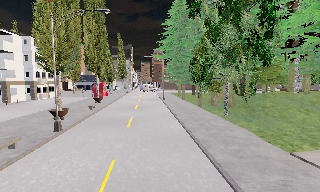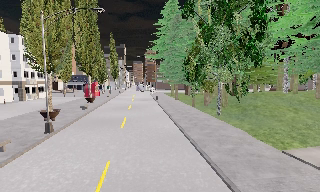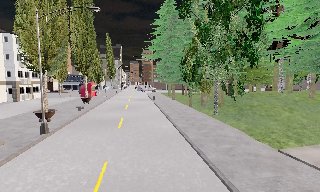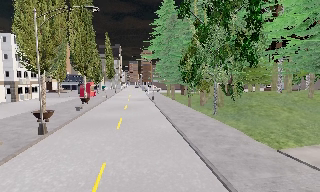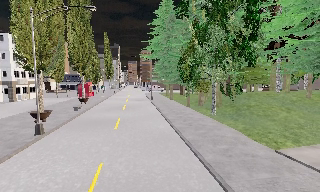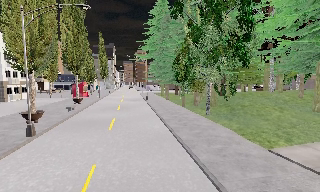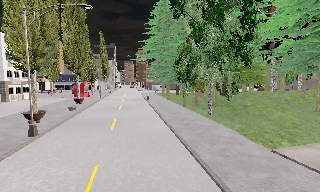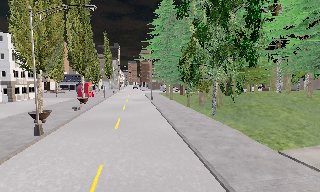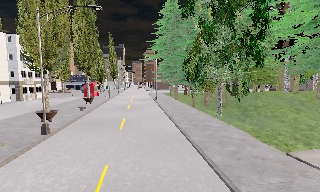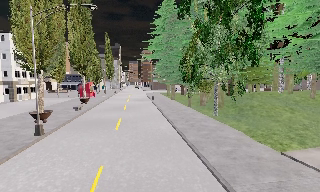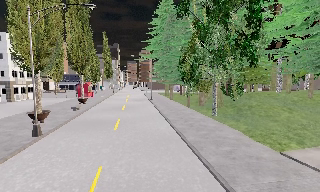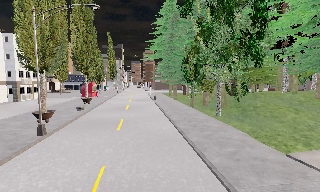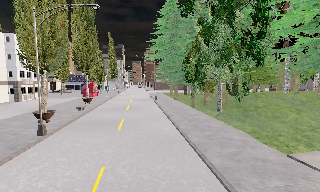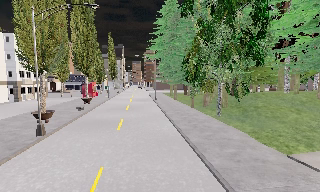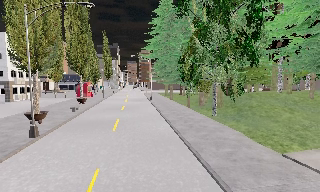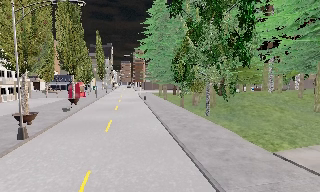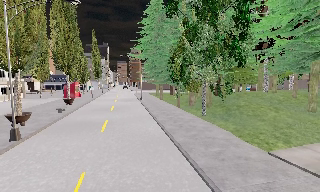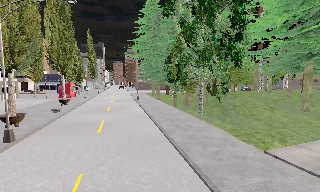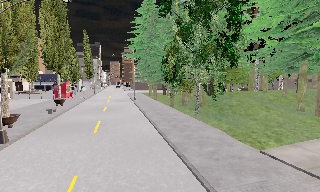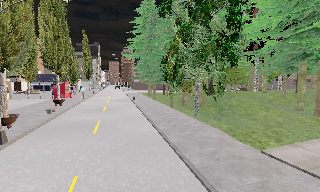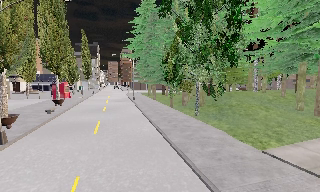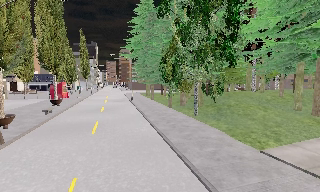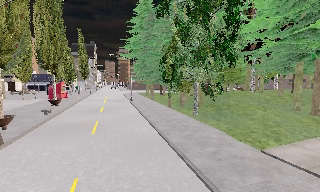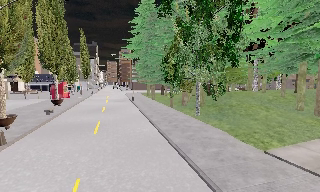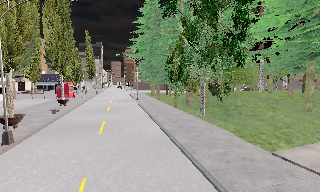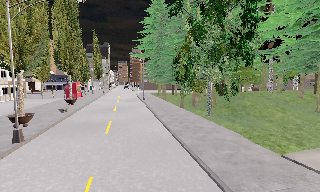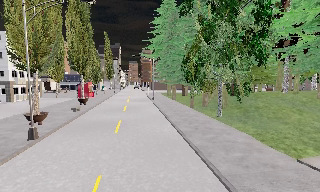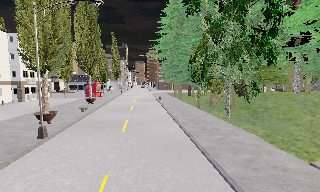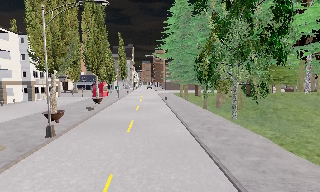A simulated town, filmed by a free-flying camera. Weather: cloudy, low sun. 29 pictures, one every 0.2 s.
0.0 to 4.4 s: The scene slides to the left, as the camera pans about 10 degrees to its right. It travels forward, about 1 m, so what stands in front looms larger.
4.4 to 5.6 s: The camera swings to its left by about 10 degrees, and the scene slides to the right.
The film runs forward here.
